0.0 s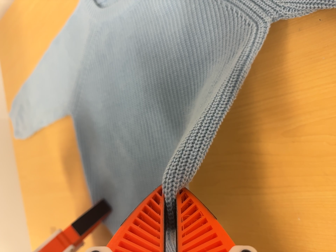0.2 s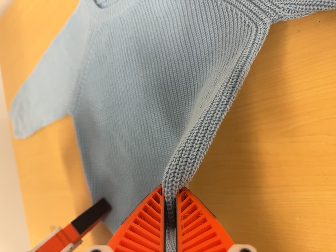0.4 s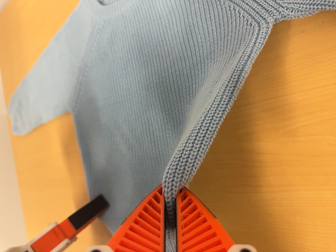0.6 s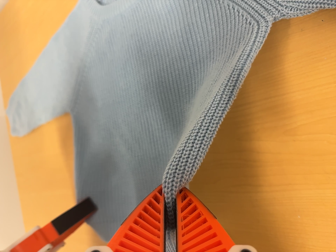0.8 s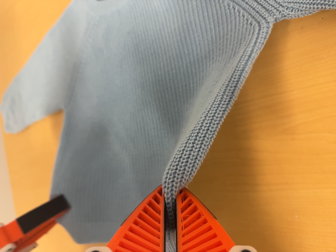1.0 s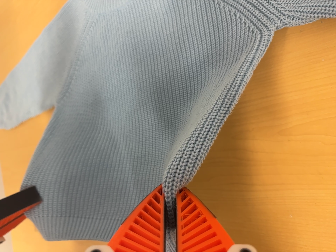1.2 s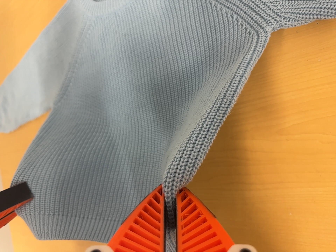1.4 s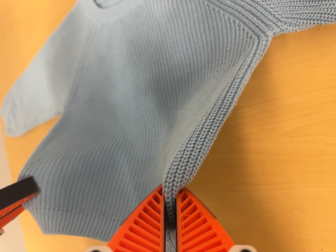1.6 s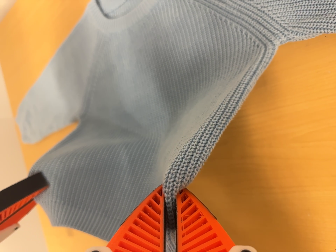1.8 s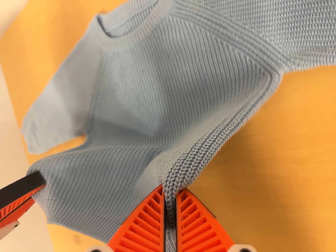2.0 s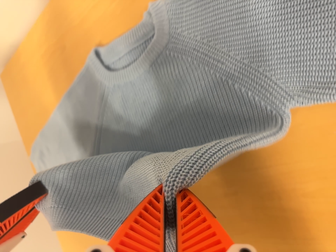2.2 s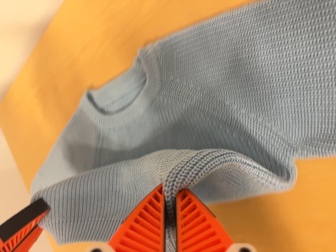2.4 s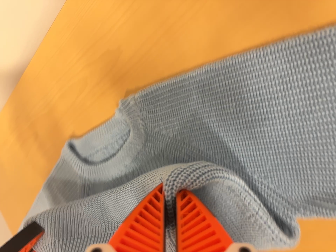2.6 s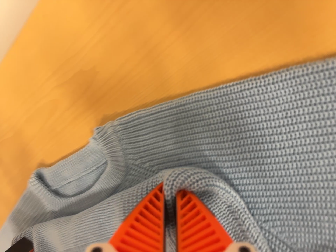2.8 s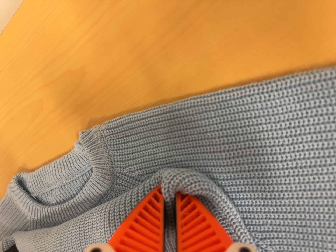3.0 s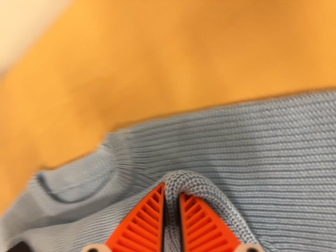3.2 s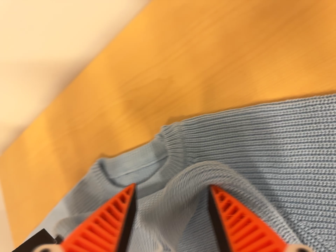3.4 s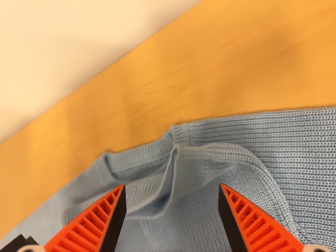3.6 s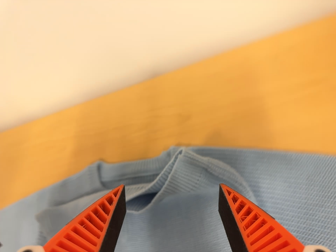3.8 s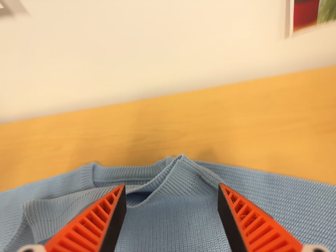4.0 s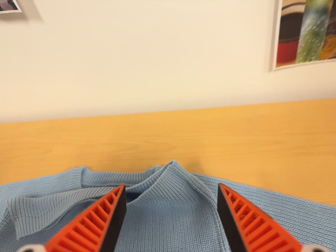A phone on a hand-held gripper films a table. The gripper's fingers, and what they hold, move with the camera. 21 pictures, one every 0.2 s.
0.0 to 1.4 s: The camera shifts only a little, or ends up much as it began.
1.4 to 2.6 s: The camera travels toward the top of its view, about 24 cm, so close, fixed things drift downward. It rolls about its line of sight by about 20 degrees, and the scene rotates counterclockwise.
2.6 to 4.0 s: The camera travels toward the bottom of its view, backward and to its left, about 30 cm. Its aim tips toward the top of its view by about 40 degrees. It rolls about its line of sight by about 45 degrees, and the scene rotates clockwise.
The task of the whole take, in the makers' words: fold up.
The film runs forward here.
